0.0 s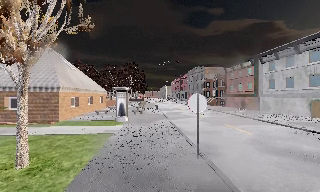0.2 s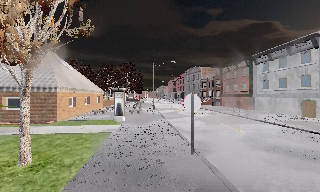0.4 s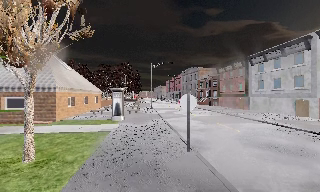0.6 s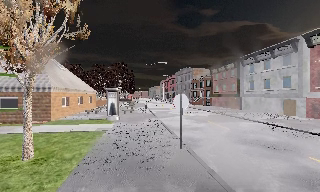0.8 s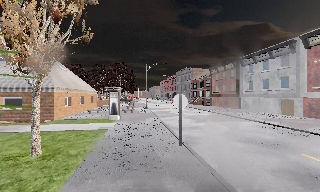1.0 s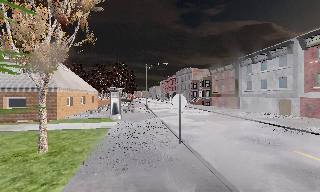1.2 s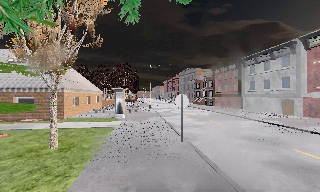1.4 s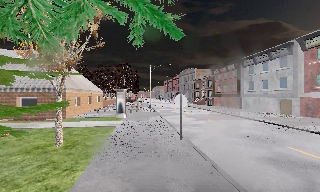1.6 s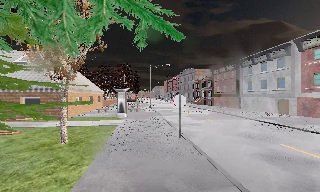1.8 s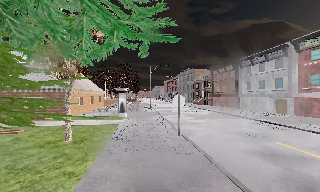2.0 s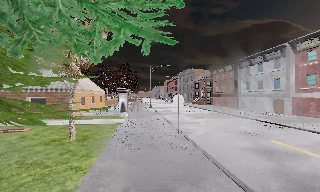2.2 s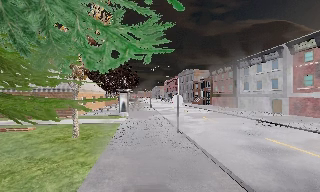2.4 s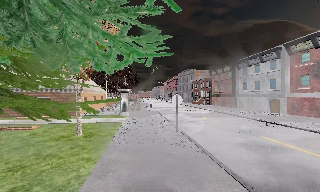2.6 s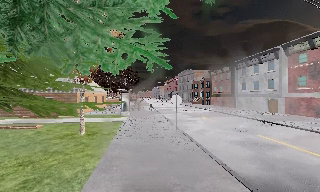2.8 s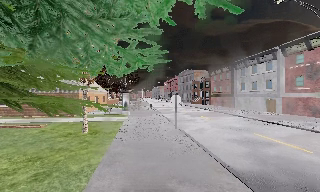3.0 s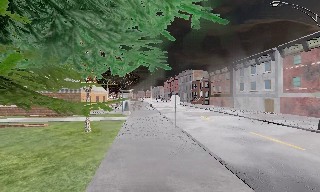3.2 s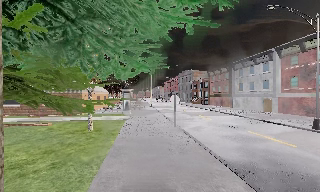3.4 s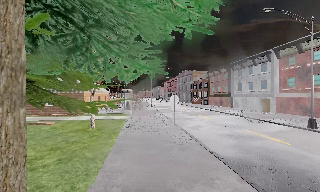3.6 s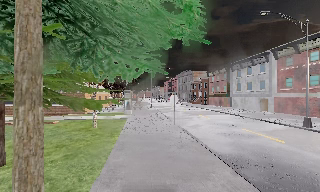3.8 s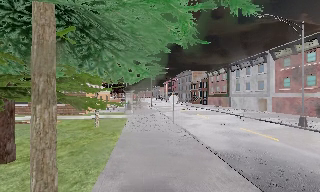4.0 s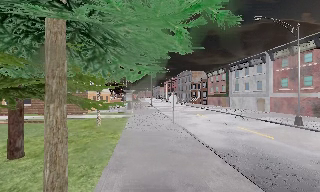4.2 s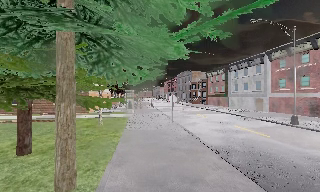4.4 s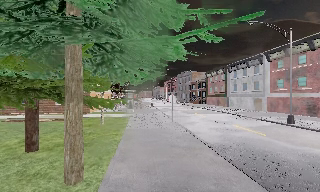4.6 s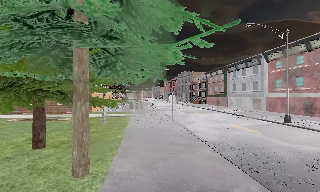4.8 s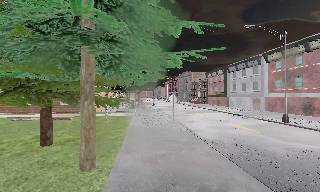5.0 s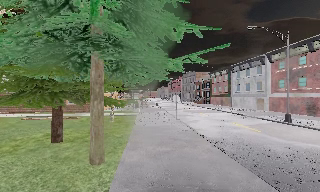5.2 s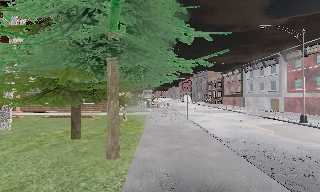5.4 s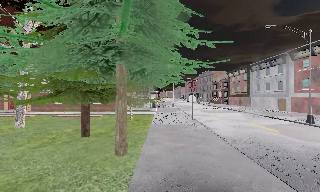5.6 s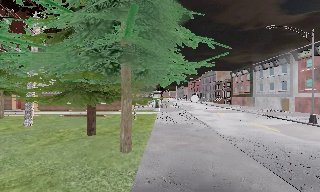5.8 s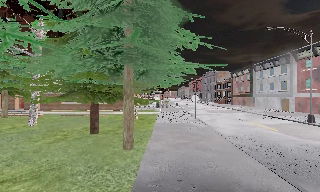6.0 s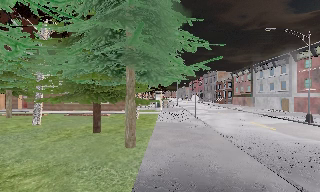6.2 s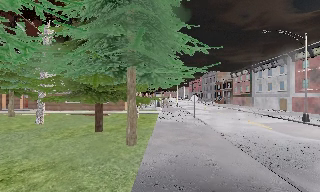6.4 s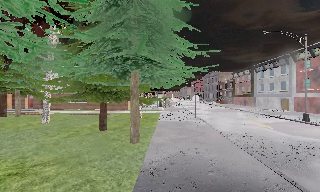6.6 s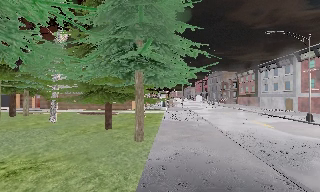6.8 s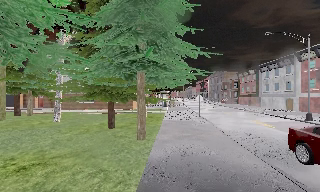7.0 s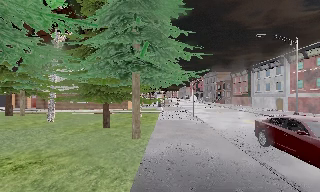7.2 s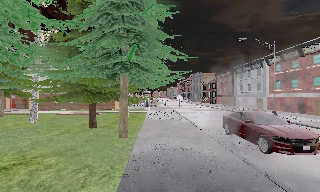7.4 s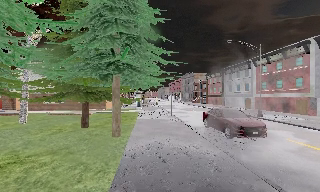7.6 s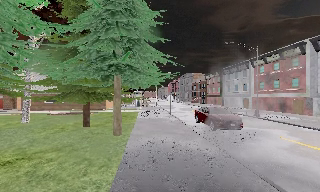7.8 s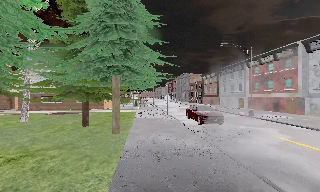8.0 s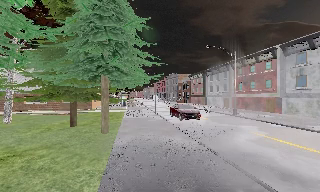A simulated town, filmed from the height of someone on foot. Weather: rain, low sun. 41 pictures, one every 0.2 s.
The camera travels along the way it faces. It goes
backward.
0.0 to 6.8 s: The camera travels backward, about 11 m, so what stands in front gets smaller.
6.8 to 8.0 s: The camera swings to its right by about 15 degrees, and the scene slides to the left. It travels backward, about 2 m, so what stands in front gets smaller.
The film runs backward here.
